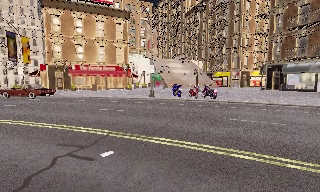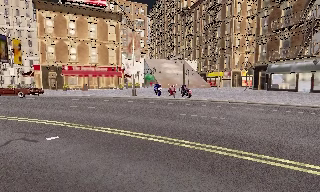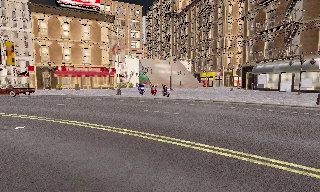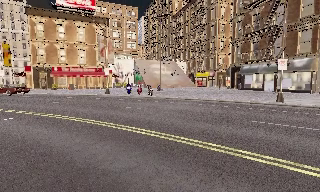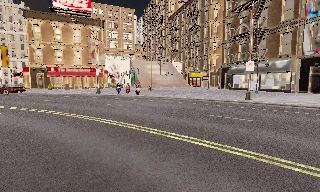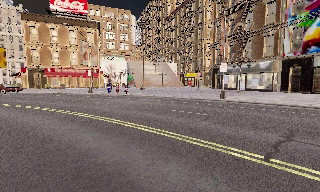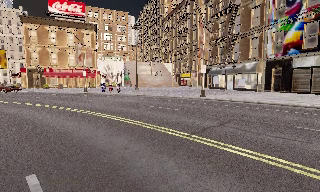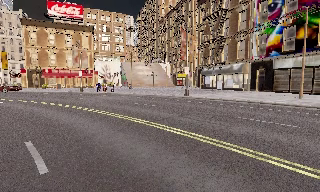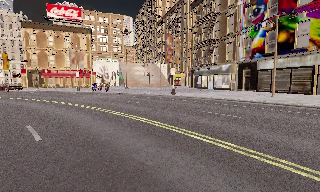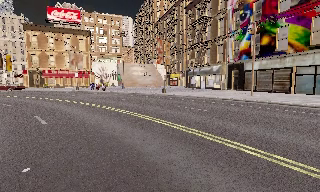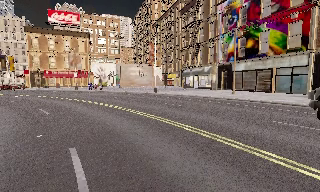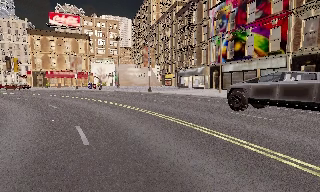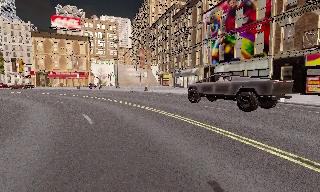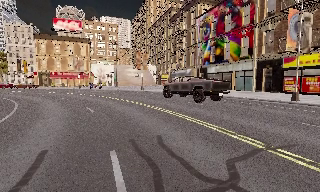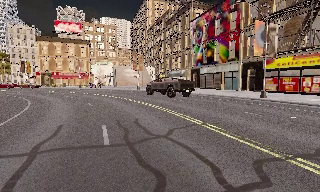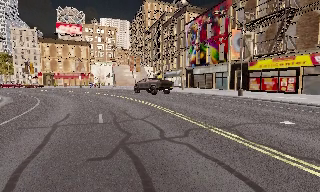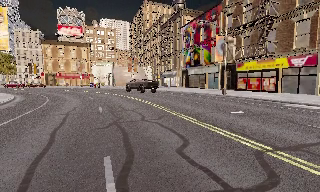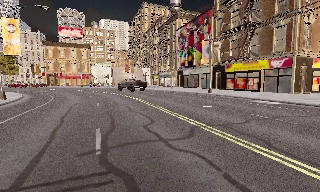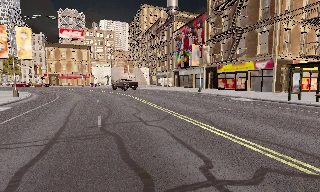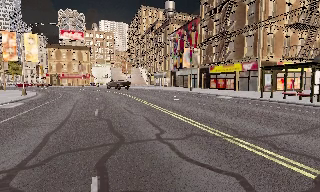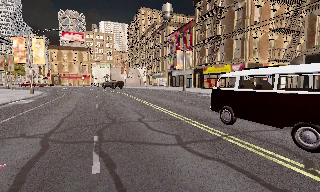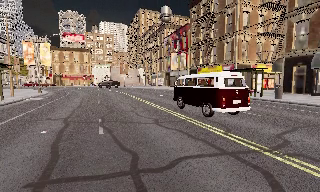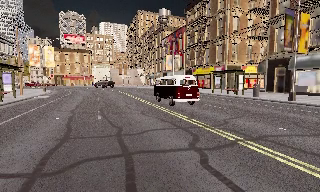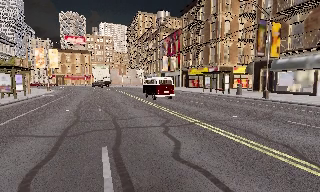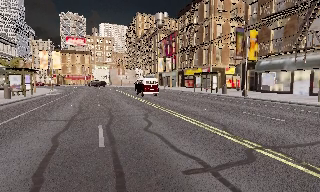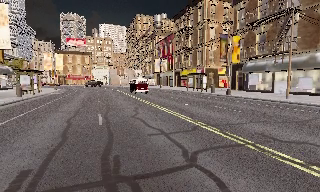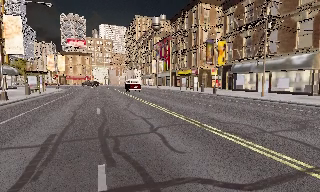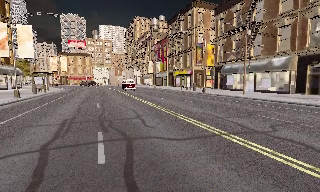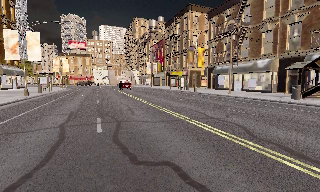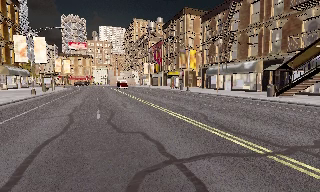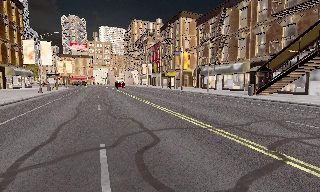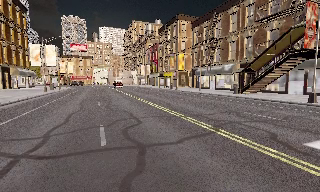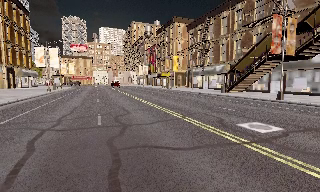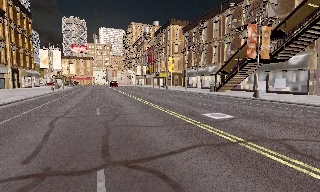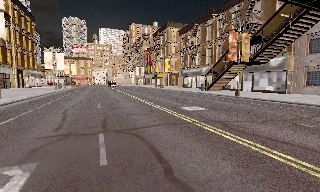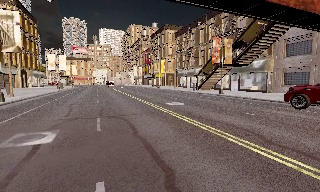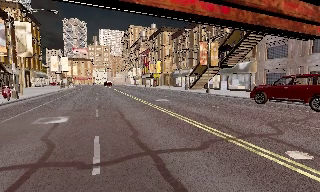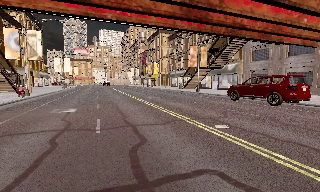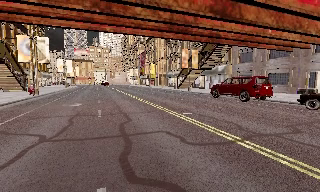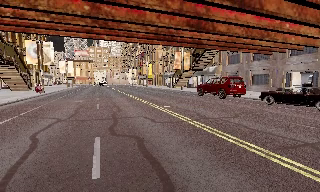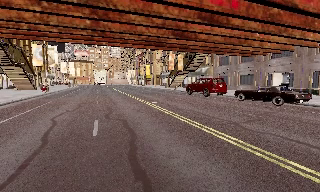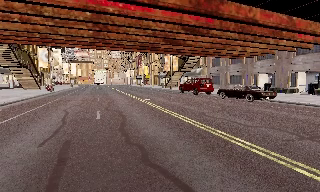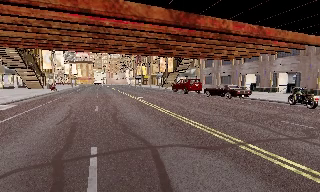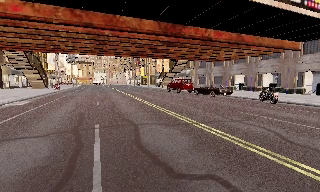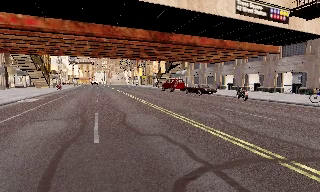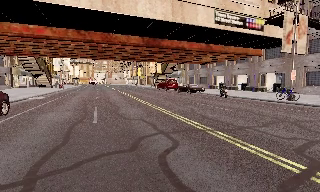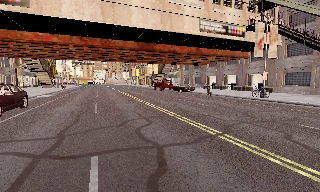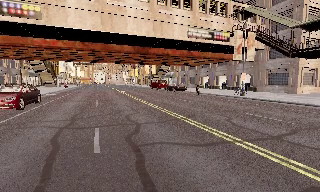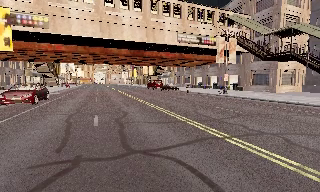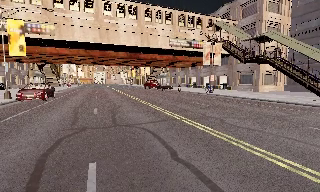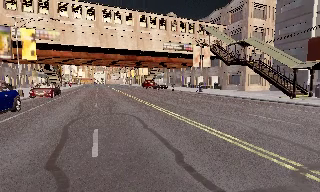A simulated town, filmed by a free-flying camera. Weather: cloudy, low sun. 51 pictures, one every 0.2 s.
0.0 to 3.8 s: The camera travels backward and to its right, about 40 m, so what stands in front gets smaller.
3.8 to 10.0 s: The camera travels backward, about 70 m, so what stands in front gets smaller.
The film runs forward here.
